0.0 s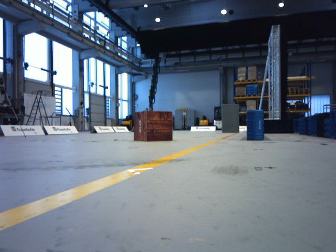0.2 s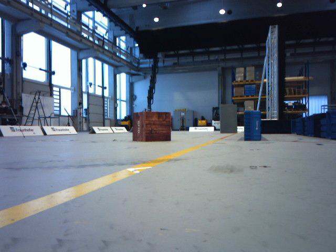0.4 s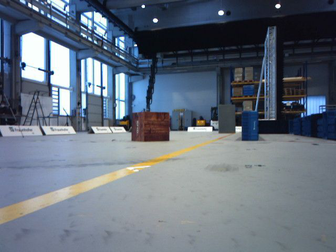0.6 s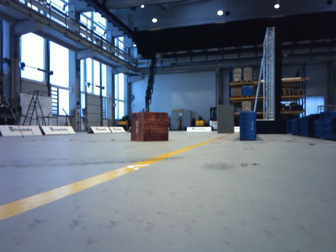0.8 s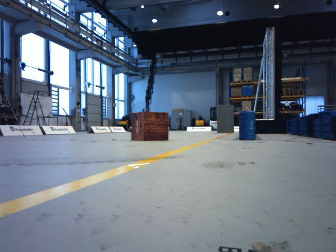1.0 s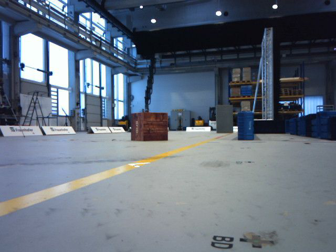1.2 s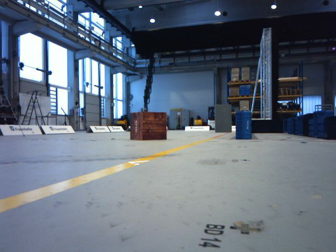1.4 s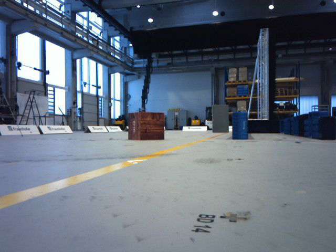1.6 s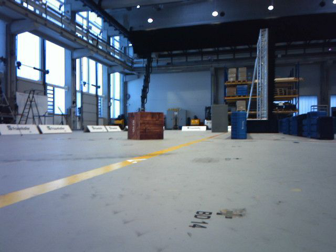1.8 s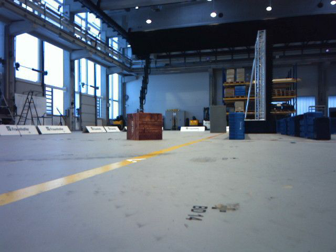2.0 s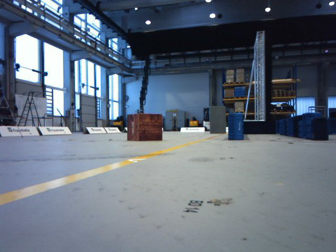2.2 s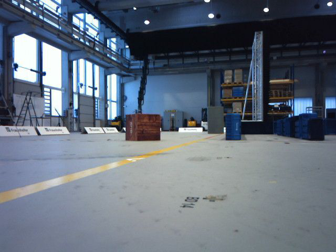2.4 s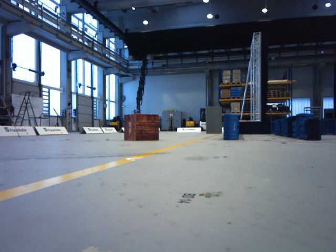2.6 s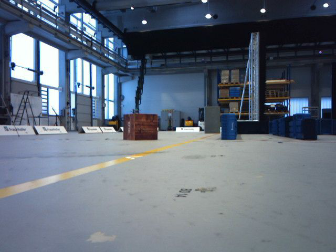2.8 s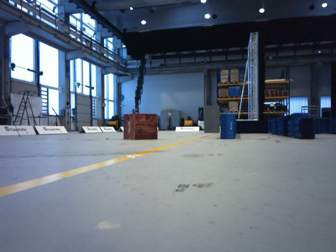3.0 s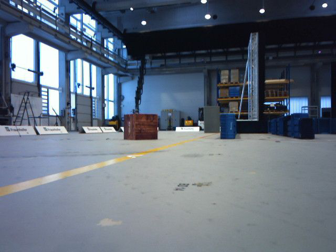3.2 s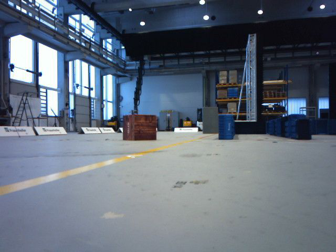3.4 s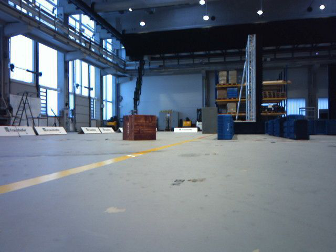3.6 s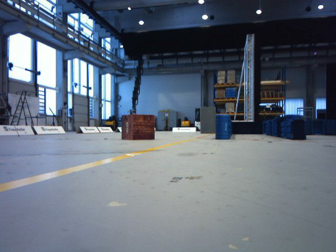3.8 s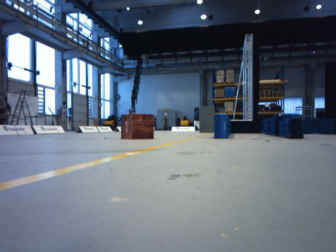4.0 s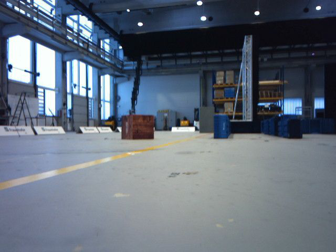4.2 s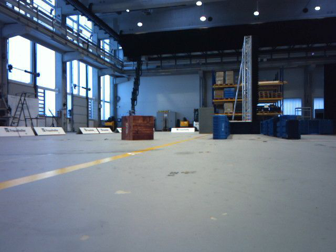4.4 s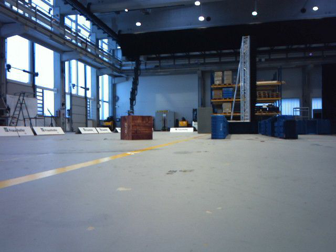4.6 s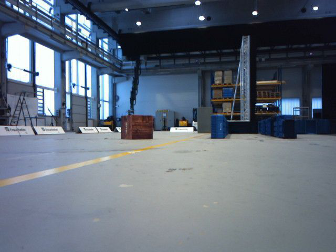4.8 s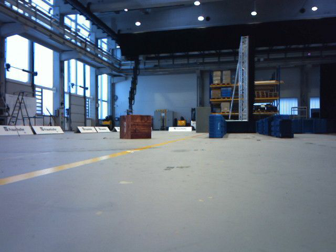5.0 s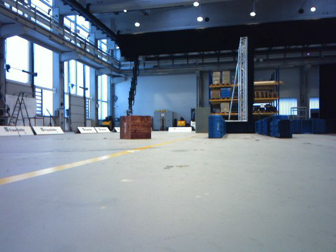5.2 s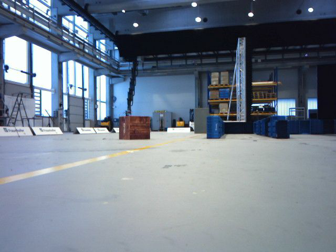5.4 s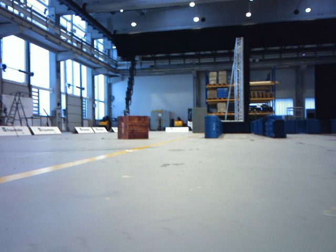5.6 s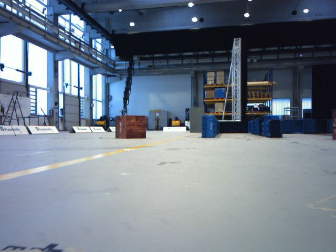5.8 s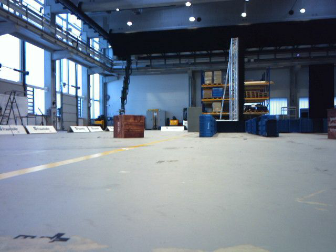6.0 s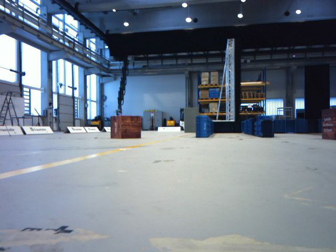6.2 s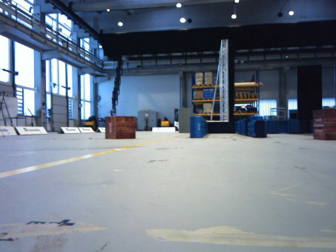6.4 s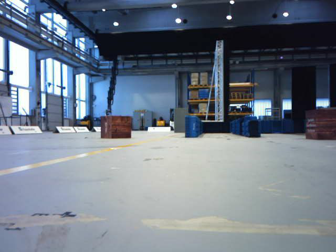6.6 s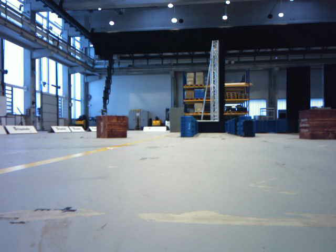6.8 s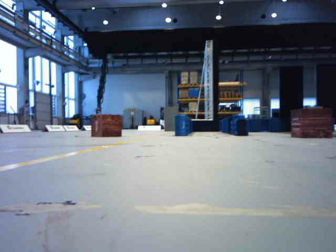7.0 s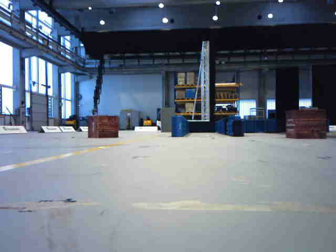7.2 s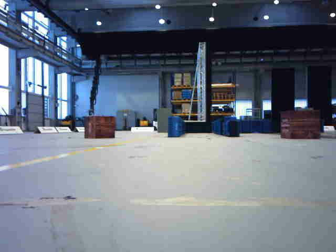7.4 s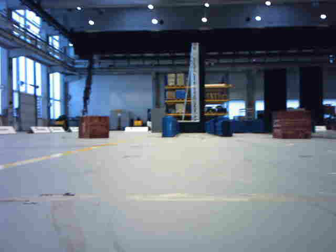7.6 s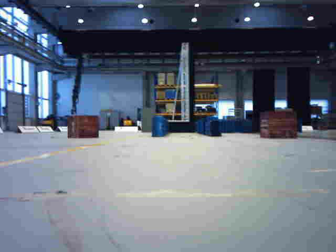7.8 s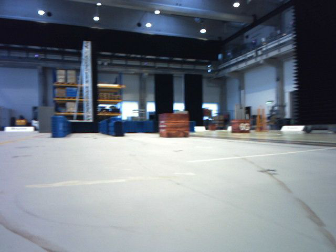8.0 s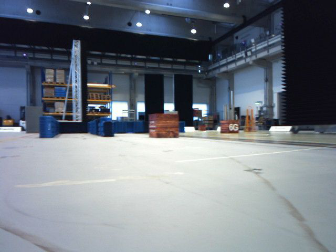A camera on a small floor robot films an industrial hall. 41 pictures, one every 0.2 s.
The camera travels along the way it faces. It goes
backward.
0.0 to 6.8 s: The camera travels backward, about 1.4 m, so what stands in front gets smaller.
6.8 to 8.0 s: The camera pans to its right, which is clockwise from overhead, by about 15 degrees. It travels backward, about 0.3 m, so what stands in front gets smaller.
The film runs backward here.
